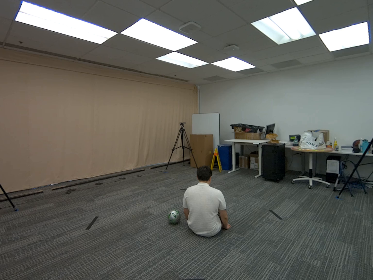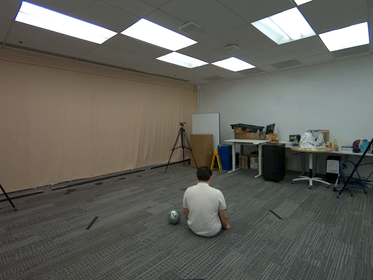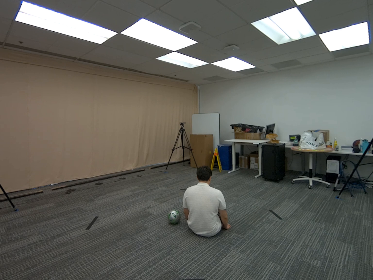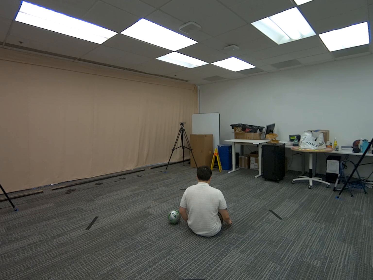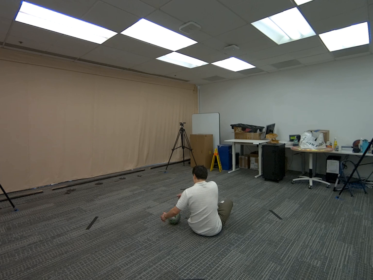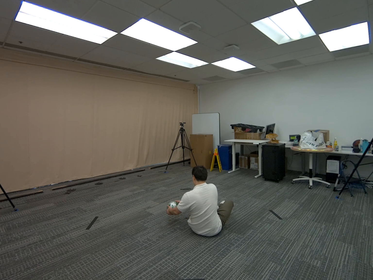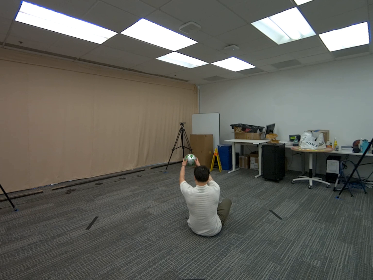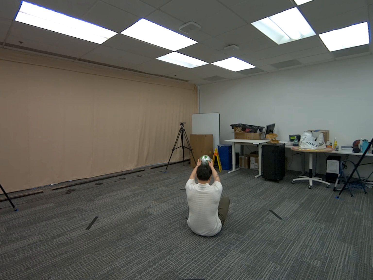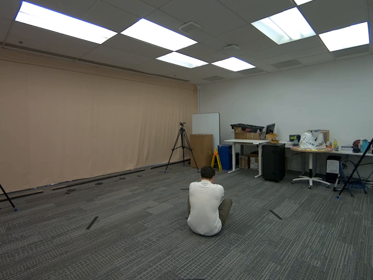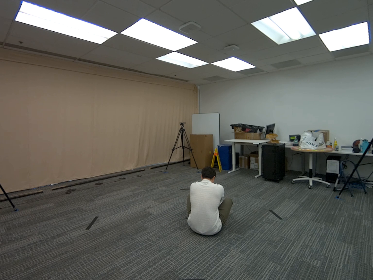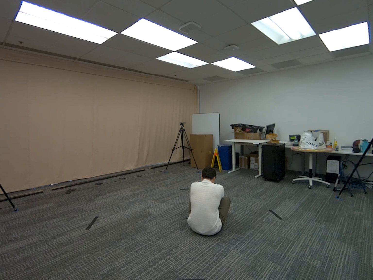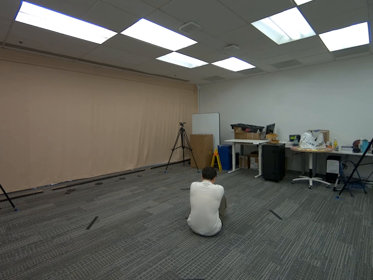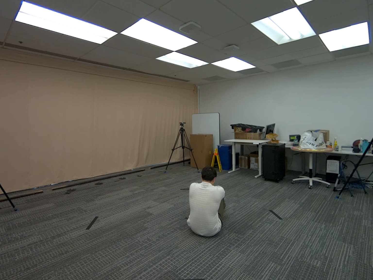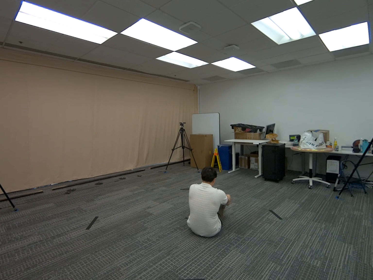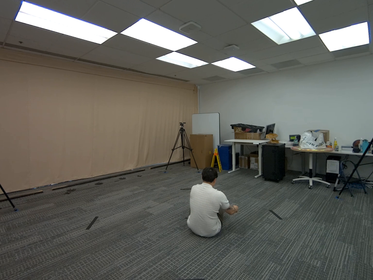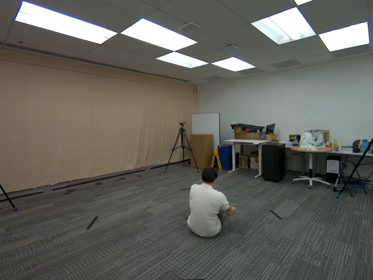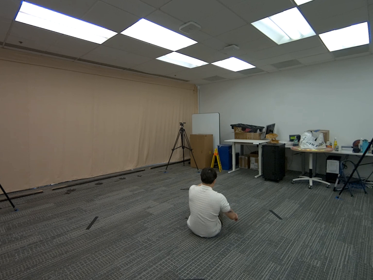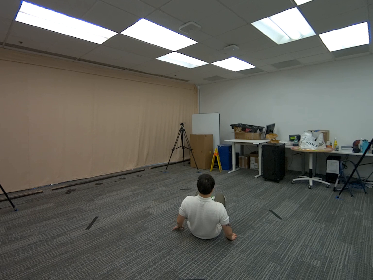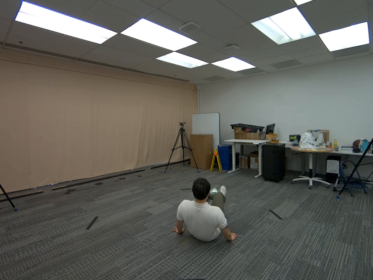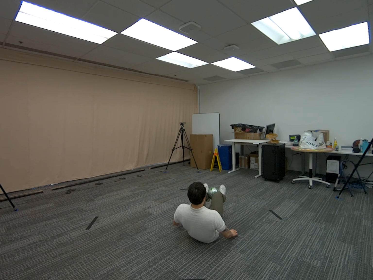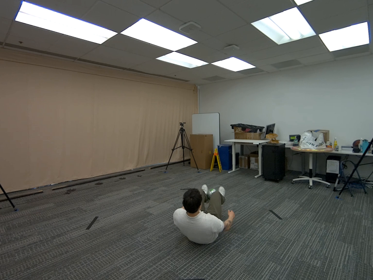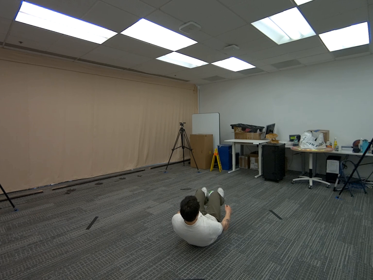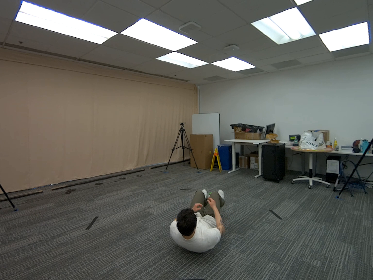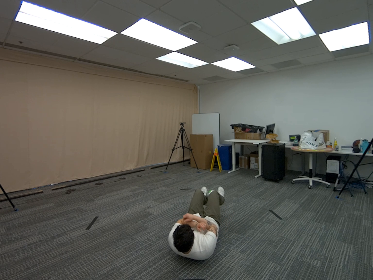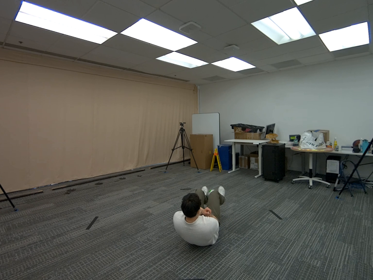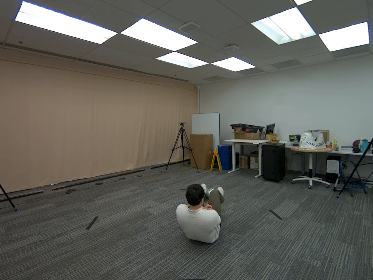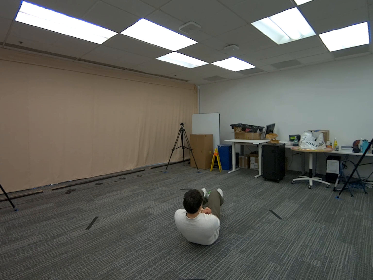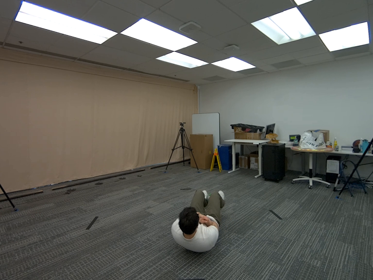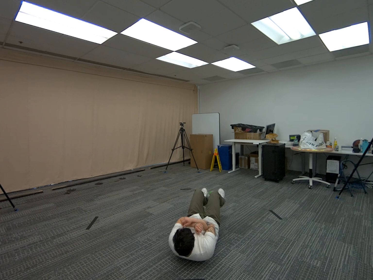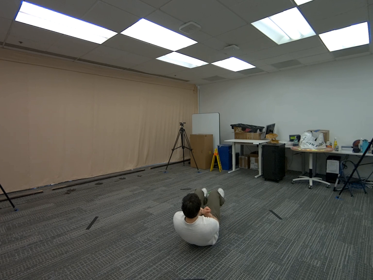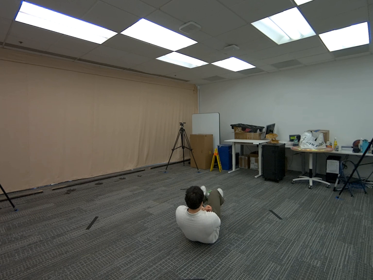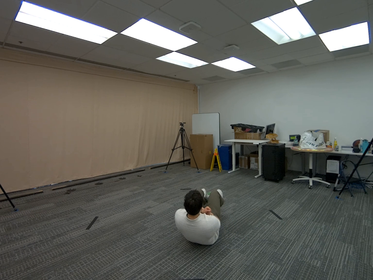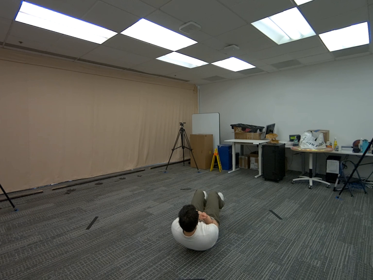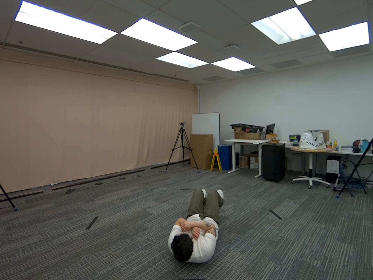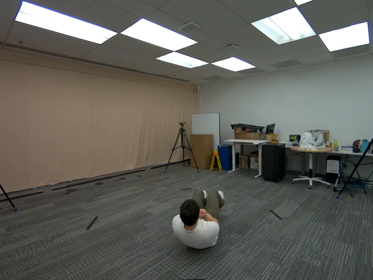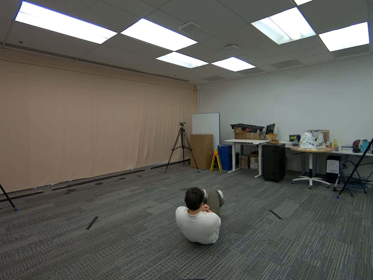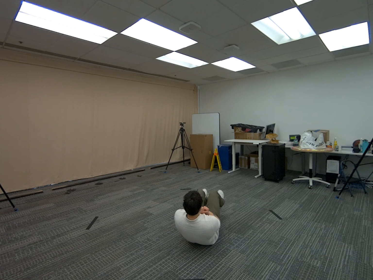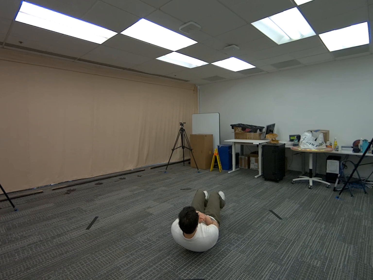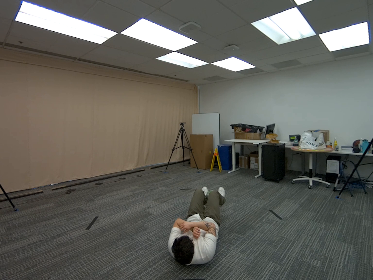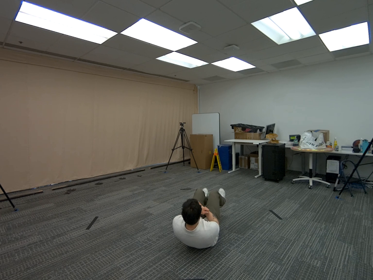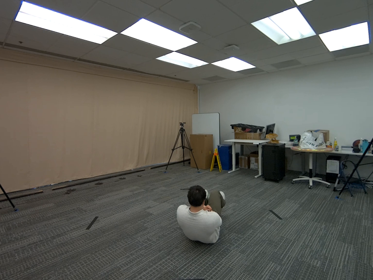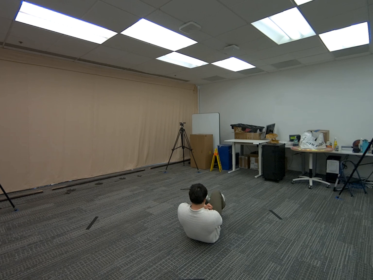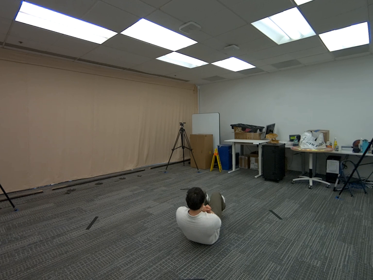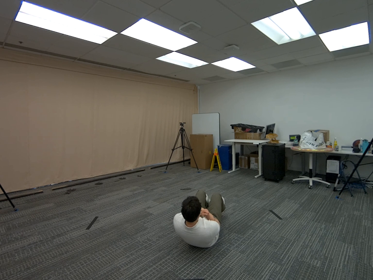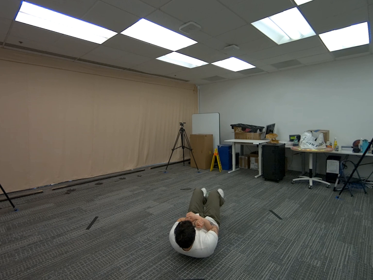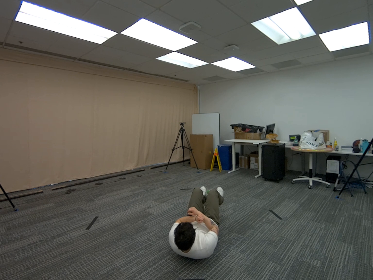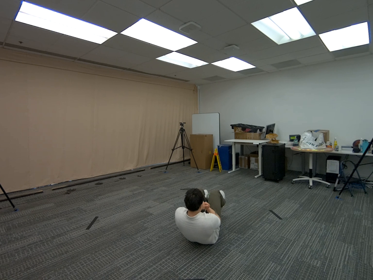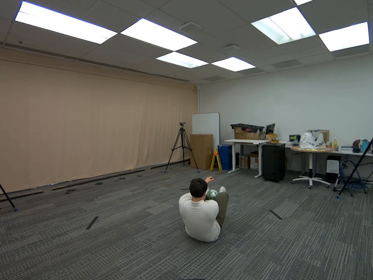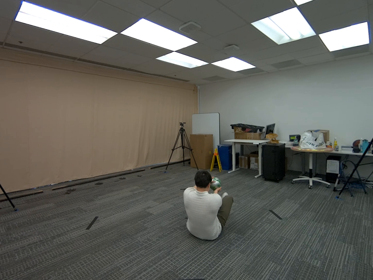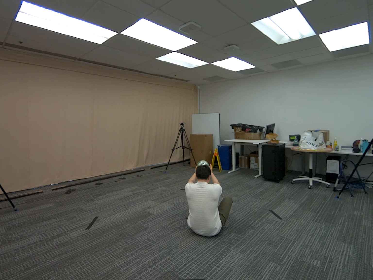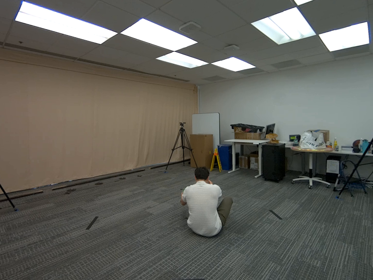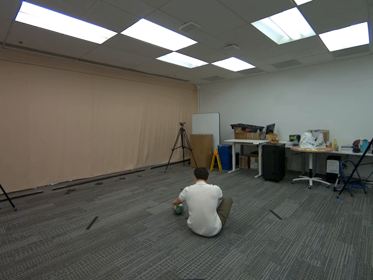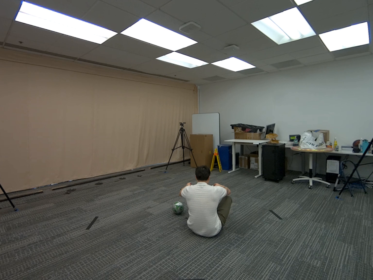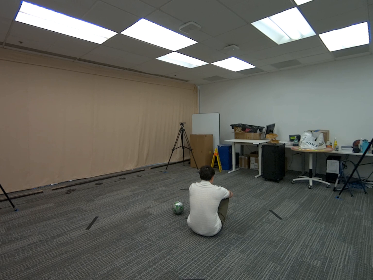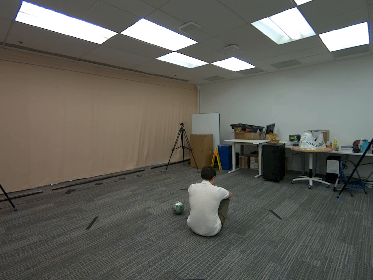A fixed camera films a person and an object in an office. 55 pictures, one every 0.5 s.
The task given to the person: Begin by sitting on the floor with your feet out. Grasp the soccer ball near you and proceed to lift both legs up and balance the soccer ball on your ankles while proceeding to perform sit ups. Maintain the ball balance and stable throughput the sit ups.
